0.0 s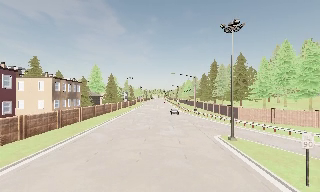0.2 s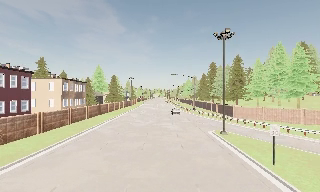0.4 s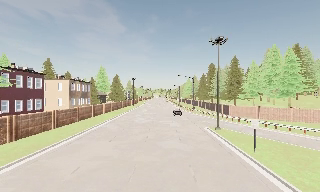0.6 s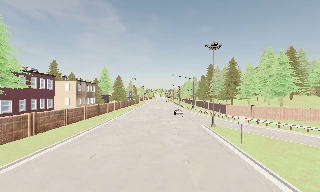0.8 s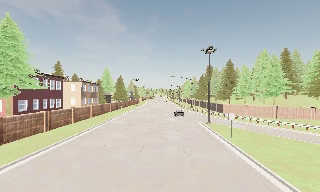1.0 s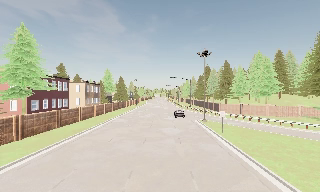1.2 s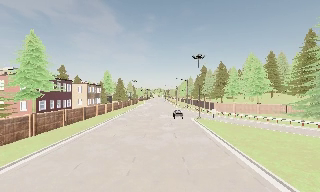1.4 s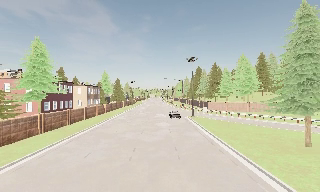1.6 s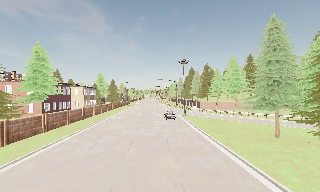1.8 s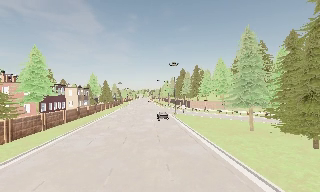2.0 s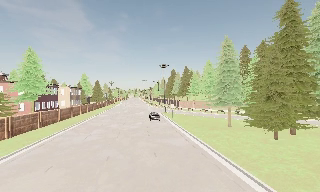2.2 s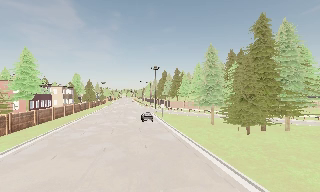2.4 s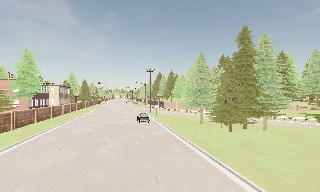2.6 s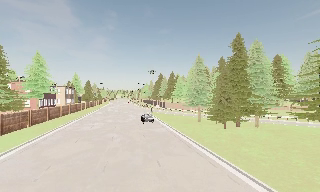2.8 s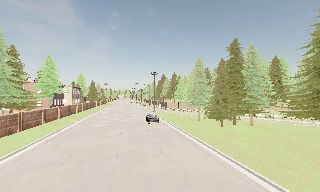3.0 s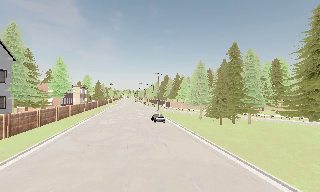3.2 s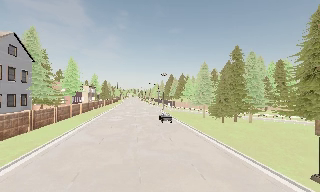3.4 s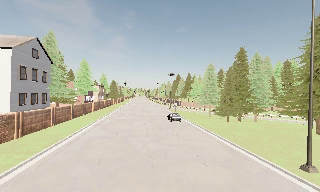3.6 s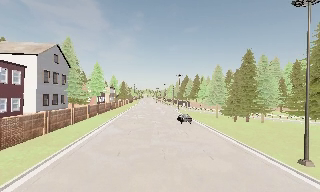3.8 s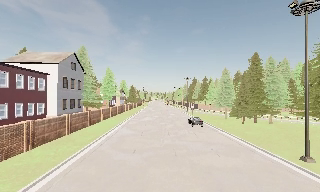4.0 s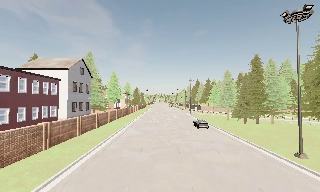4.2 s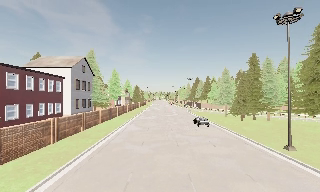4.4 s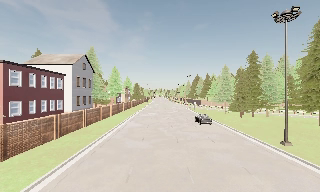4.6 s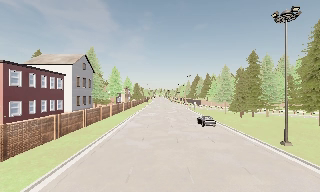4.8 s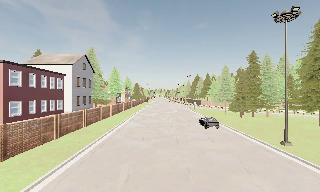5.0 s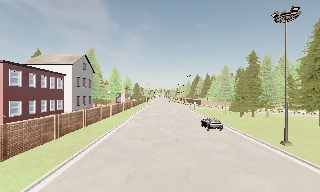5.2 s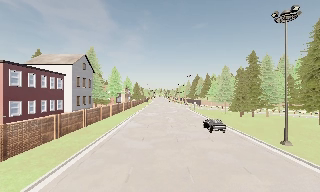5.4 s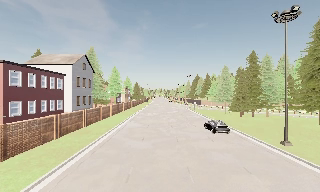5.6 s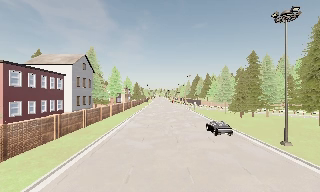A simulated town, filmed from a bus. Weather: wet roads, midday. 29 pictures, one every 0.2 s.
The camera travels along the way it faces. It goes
backward.
0.0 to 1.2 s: The camera travels backward, about 13 m, so what stands in front gets smaller.
1.2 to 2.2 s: The scene slides to the left, as the camera pans about 10 degrees to its right. It travels backward, about 11 m, so what stands in front gets smaller.
2.2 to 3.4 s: The camera travels backward, about 12 m, so what stands in front gets smaller.
3.4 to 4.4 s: The camera travels backward, about 6 m, so what stands in front gets smaller. It loses speed.
4.4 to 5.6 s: The camera keeps its place and its aim.
The film runs backward here.
